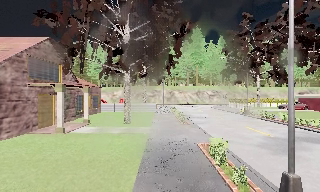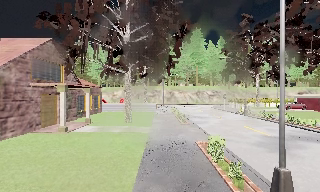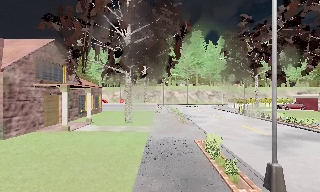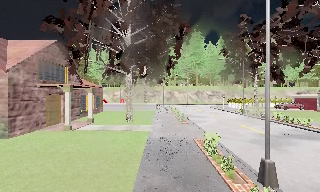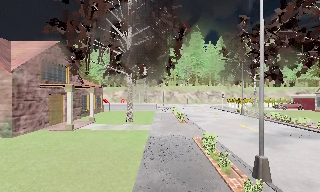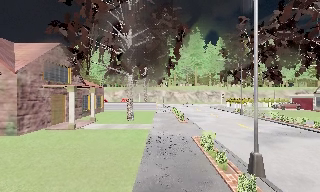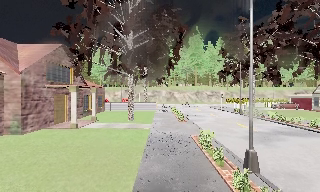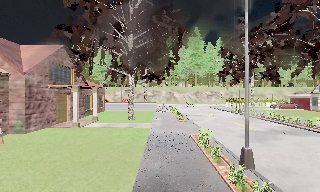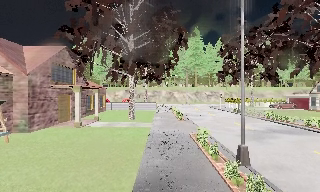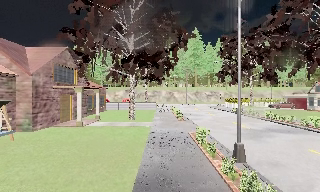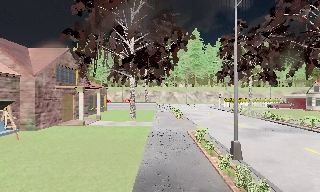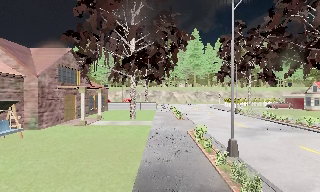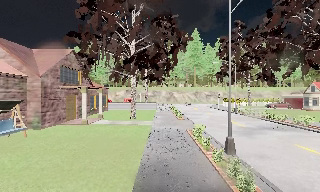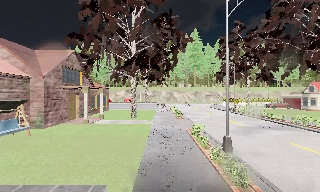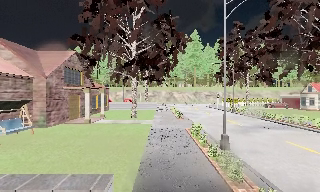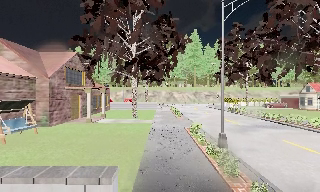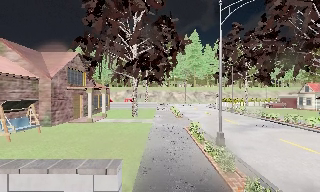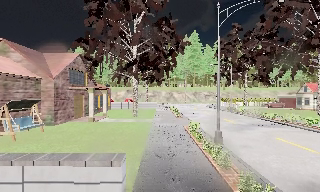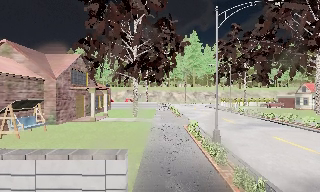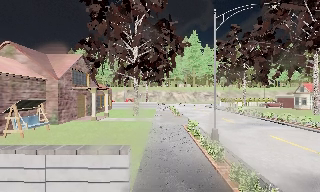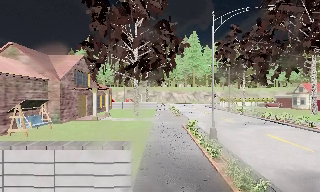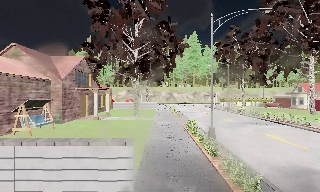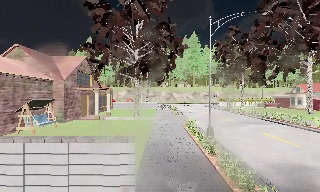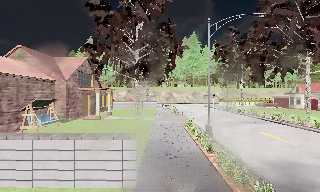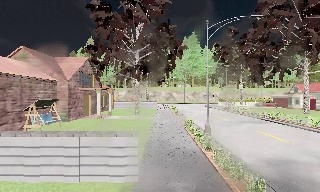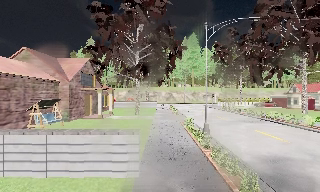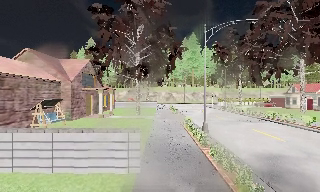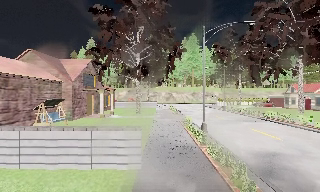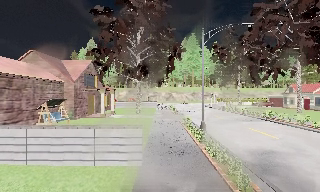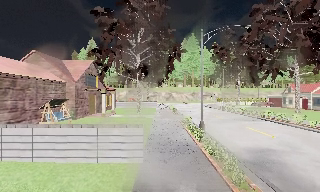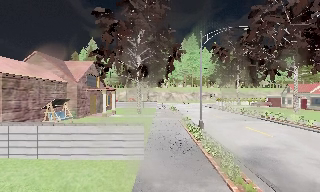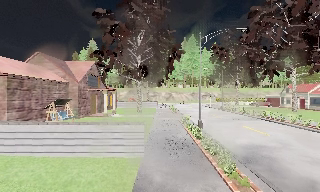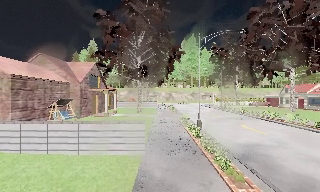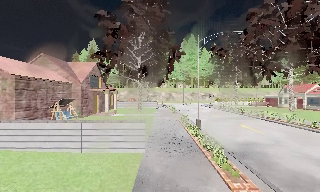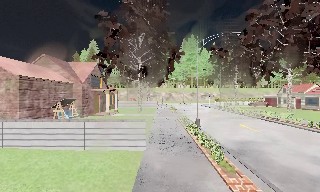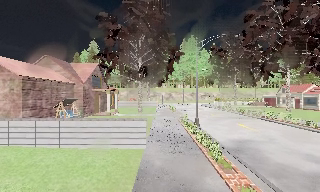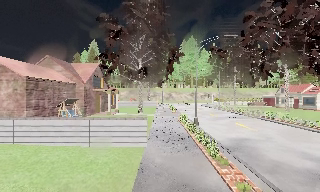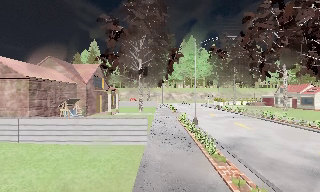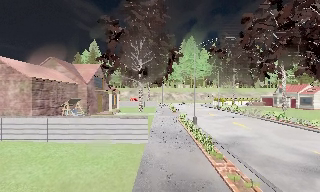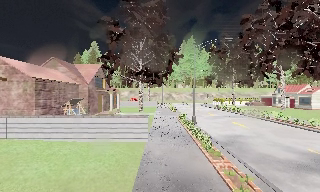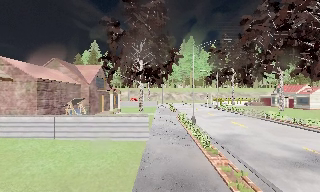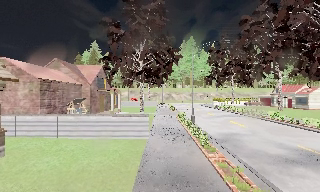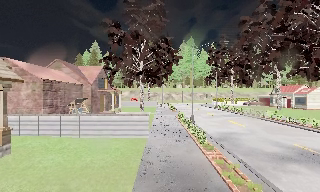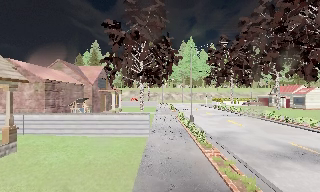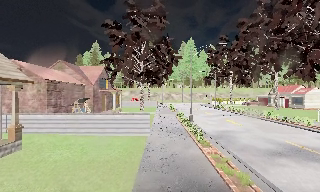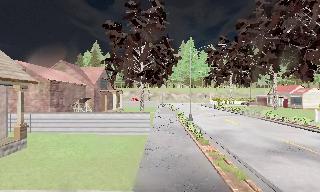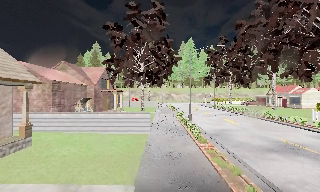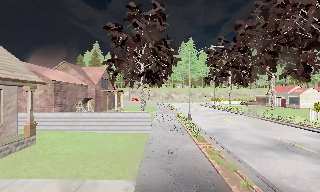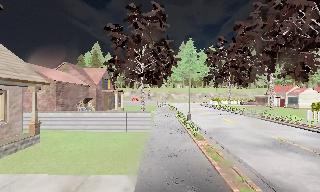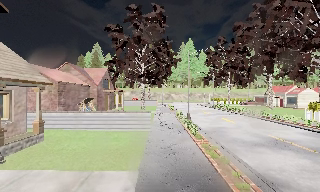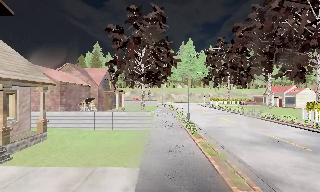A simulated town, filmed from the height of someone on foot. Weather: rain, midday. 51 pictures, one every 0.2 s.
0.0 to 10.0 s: The camera travels backward, about 14 m, so what stands in front gets smaller.
The film runs backward here.
